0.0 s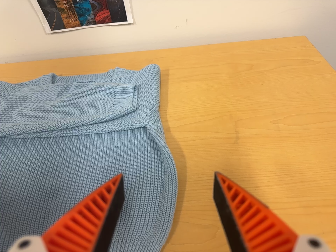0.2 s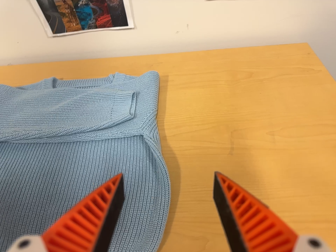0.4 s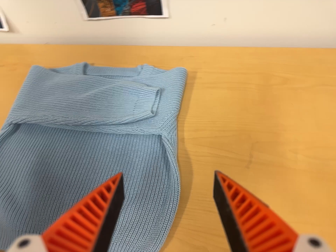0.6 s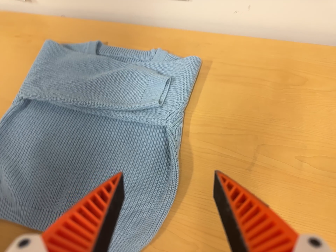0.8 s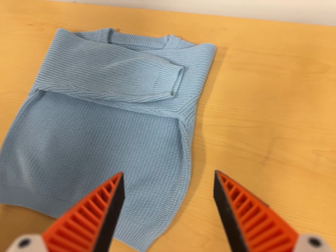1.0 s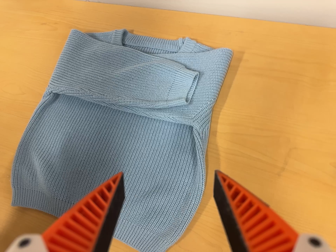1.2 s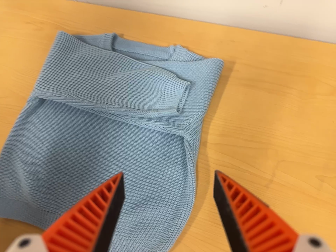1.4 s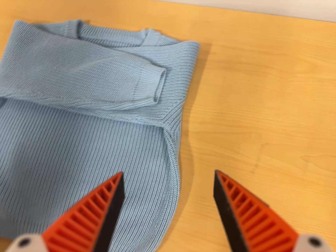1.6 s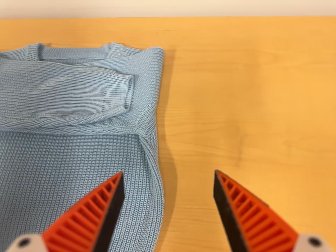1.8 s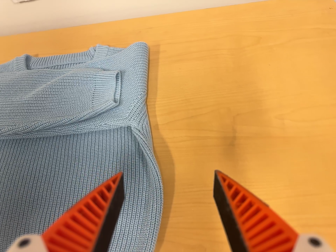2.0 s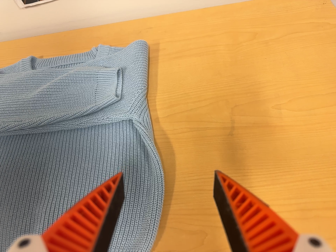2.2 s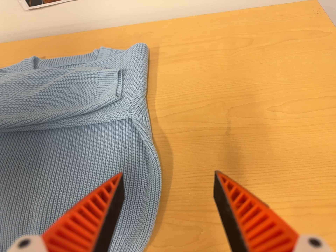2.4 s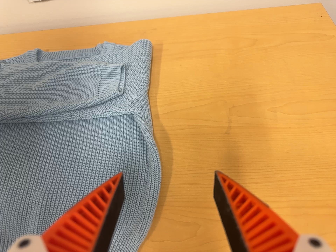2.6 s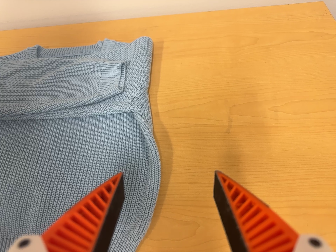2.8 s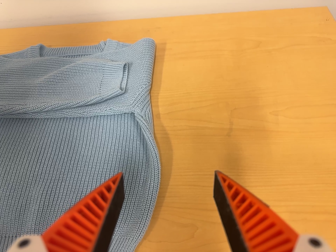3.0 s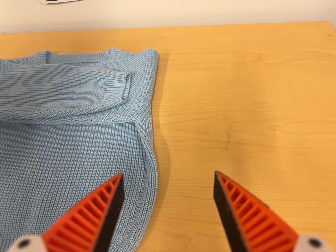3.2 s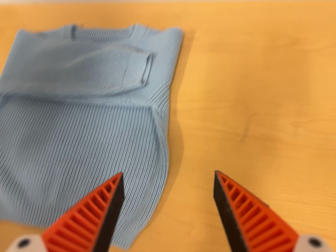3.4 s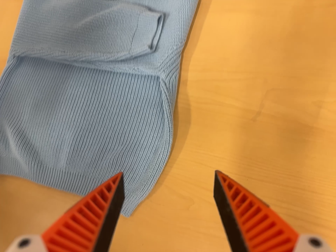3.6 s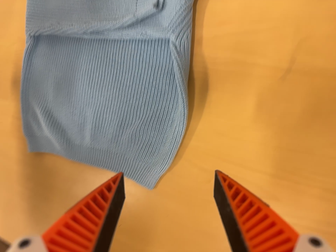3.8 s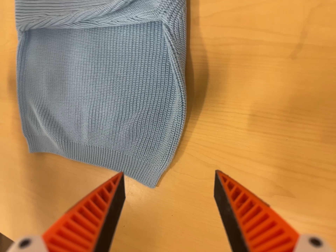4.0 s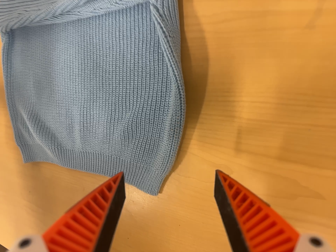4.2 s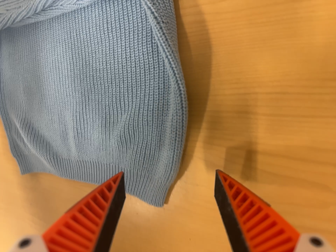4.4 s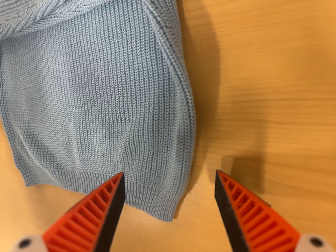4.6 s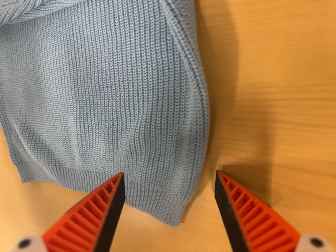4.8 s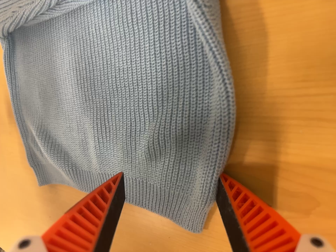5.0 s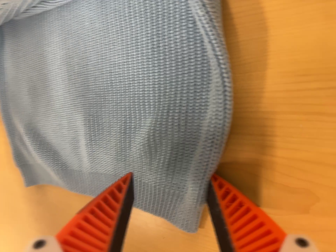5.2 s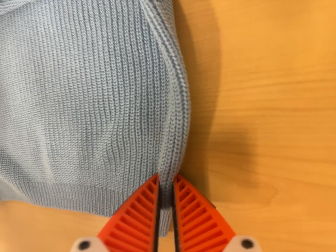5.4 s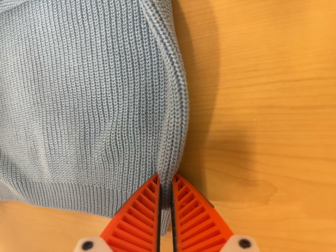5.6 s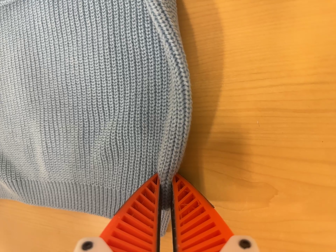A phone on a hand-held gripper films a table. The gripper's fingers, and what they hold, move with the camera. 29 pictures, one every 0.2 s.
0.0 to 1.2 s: The scene slides to the right, as the camera pans about 15 degrees to its left. It travels toward the top of its view, about 20 cm. Its aim tips toward the bottom of its view by about 20 degrees. It rolls about its line of sight by about 15 degrees, and the scene rotates clockwise.
1.2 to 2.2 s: The camera travels toward the bottom of its view, about 14 cm. Its aim tips toward the top of its view by about 10 degrees. It rolls about its line of sight by about 20 degrees, and the scene rotates counterclockwise.
2.2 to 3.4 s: The camera pans to its left by about 15 degrees. It travels toward the top of its view and to its right, about 12 cm. Its aim tips toward the bottom of its view by about 20 degrees. It rolls about its line of sight by about 15 degrees, and the scene rotates clockwise.
3.4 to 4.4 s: The camera pans to its left by about 20 degrees. It travels forward and to its right, about 20 cm, so what stands in front looms larger. Its aim tips toward the bottom of its view by about 15 degrees, and the scene shifts upward. It rolls about its line of sight by about 20 degrees, and the scene rotates counterclockwise.
4.4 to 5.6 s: The camera shifts only a little, or ends up much as it began.
The film runs forward here.
